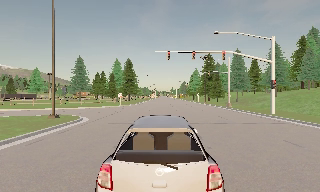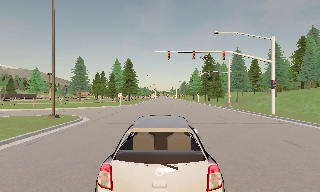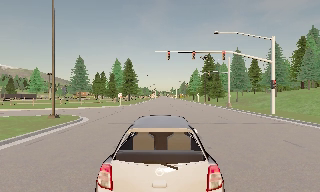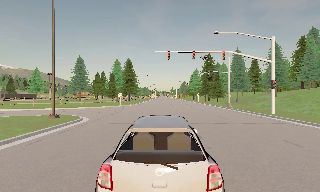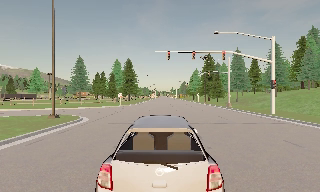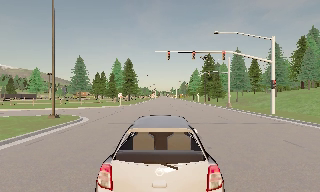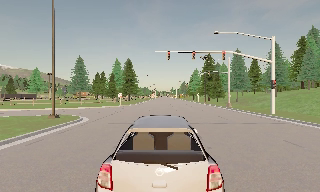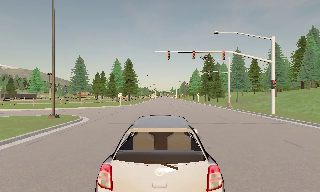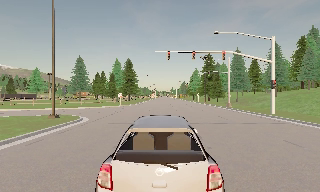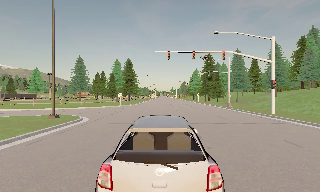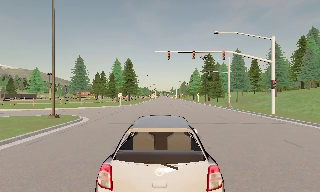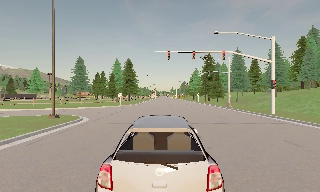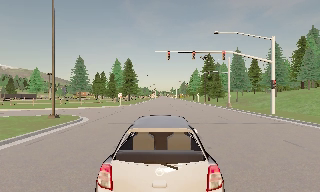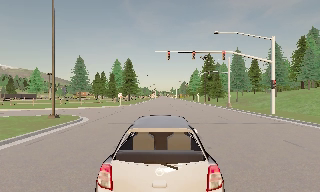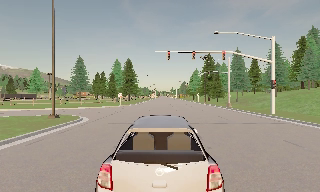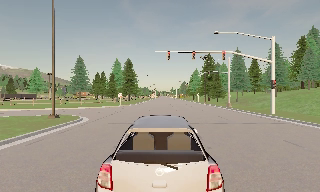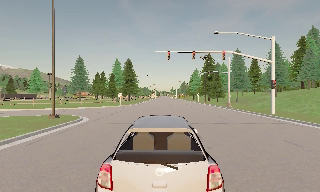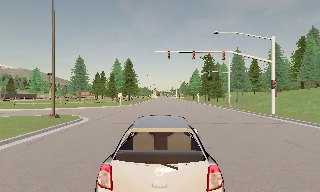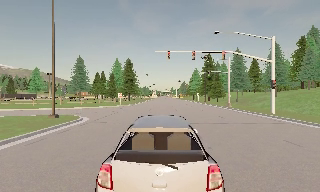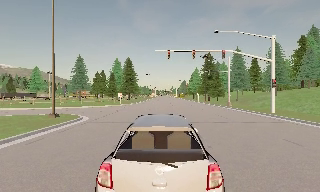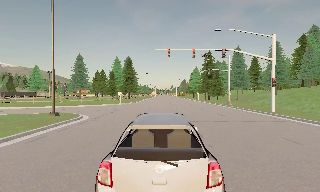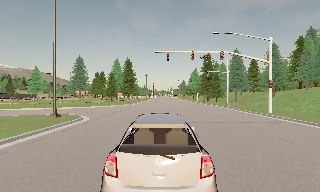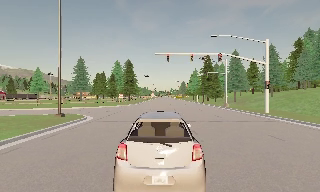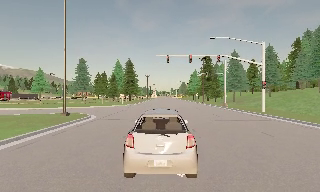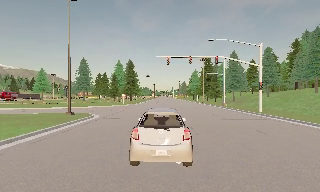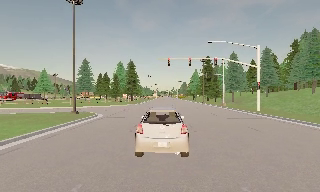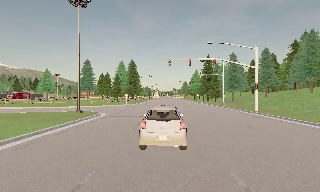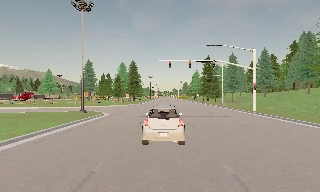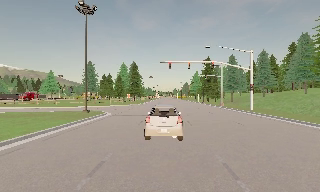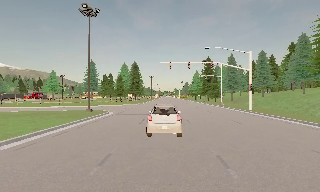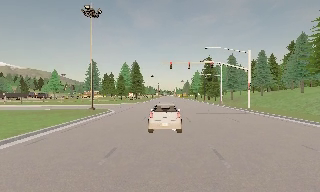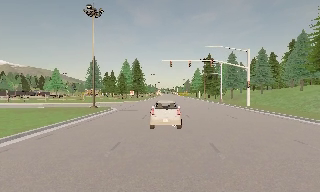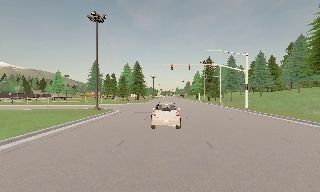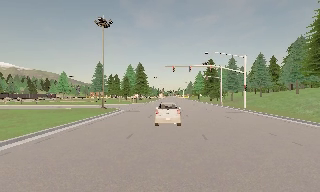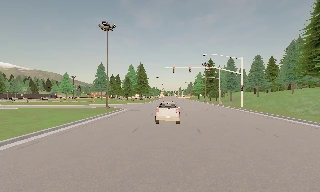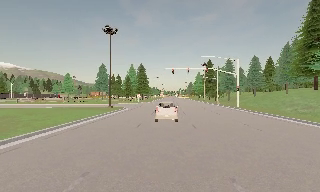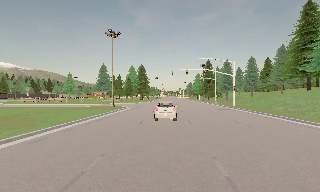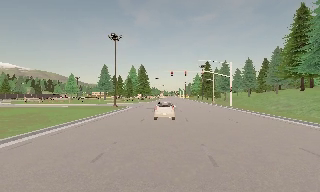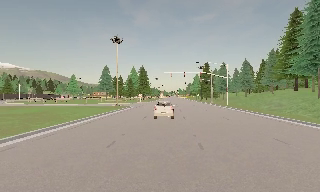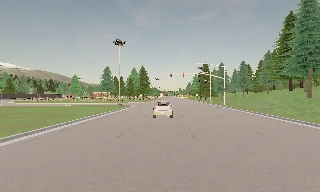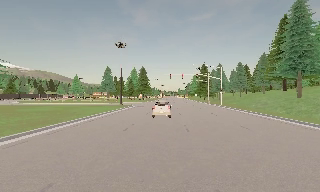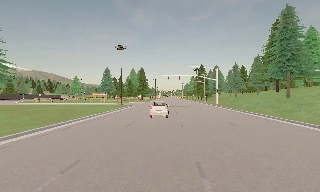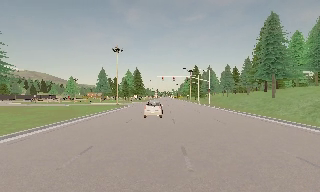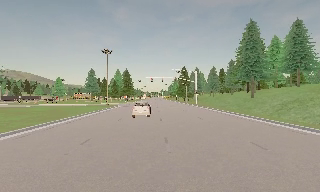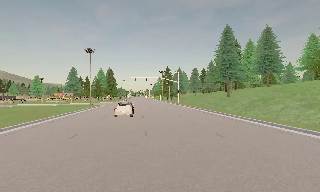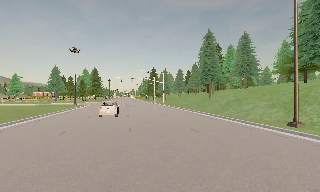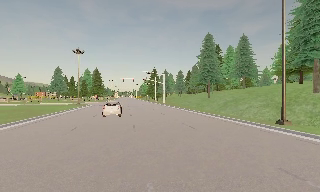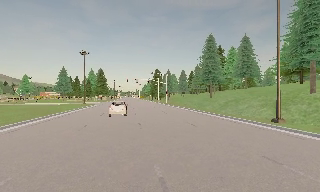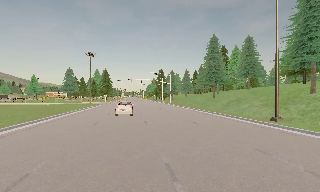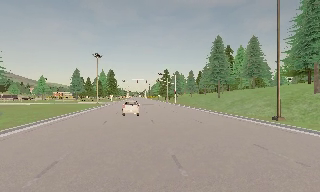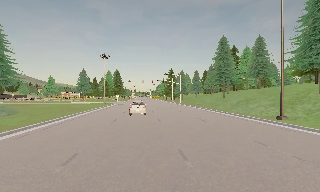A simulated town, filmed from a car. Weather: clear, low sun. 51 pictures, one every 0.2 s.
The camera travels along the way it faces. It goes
backward.
0.0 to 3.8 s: The camera keeps its place and its aim.
3.8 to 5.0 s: The camera travels backward, about 3 m, so what stands in front gets smaller. It gains speed.
5.0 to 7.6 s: The camera travels backward, about 12 m, so what stands in front gets smaller. It gains speed.
7.6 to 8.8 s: The camera pans to its right, which is clockwise from overhead, by about 10 degrees. It travels backward, about 8 m, so what stands in front gets smaller.
8.8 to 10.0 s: The camera travels backward, about 5 m, so what stands in front gets smaller. It loses speed.
The film runs backward here.
